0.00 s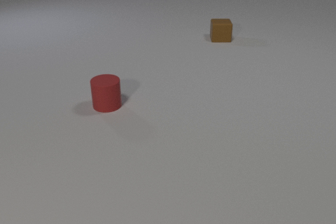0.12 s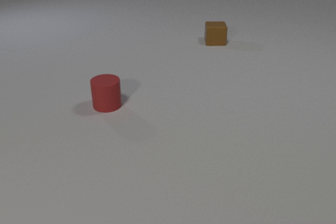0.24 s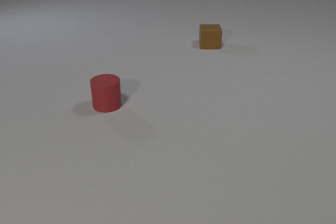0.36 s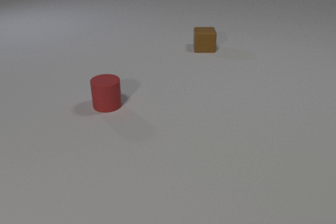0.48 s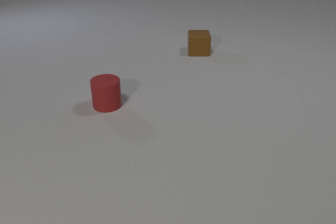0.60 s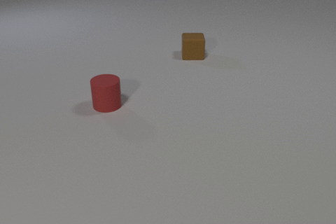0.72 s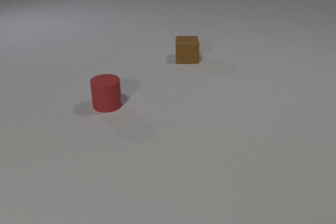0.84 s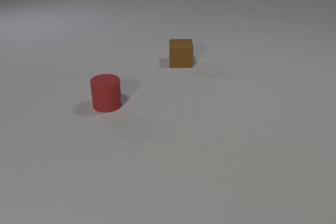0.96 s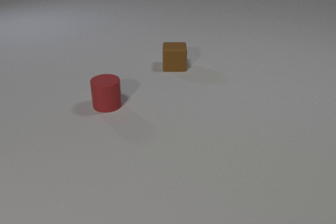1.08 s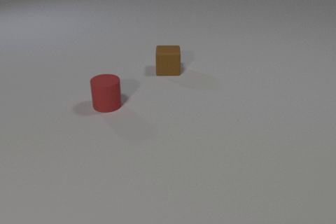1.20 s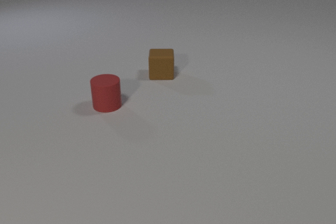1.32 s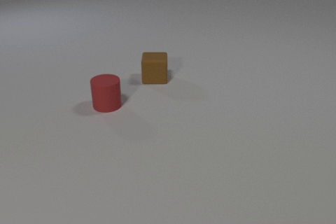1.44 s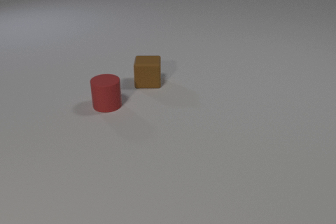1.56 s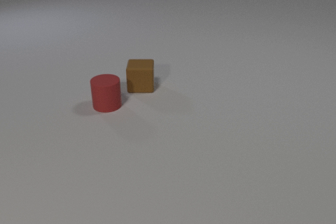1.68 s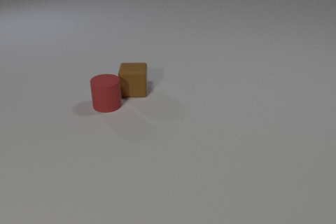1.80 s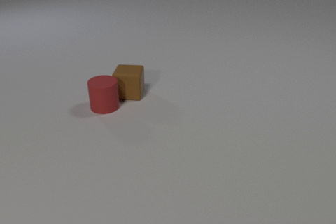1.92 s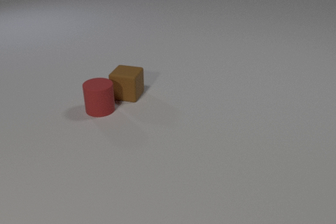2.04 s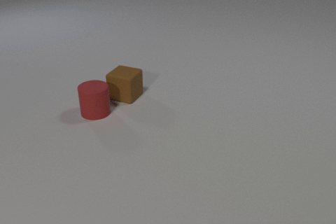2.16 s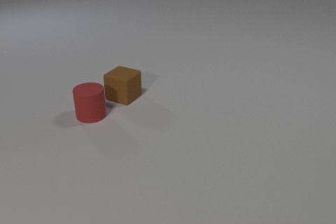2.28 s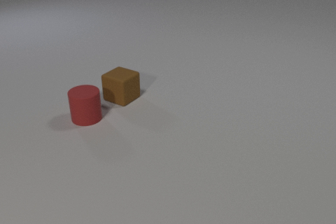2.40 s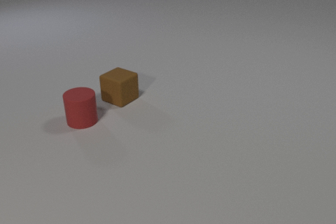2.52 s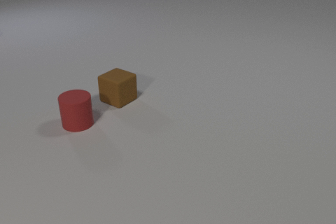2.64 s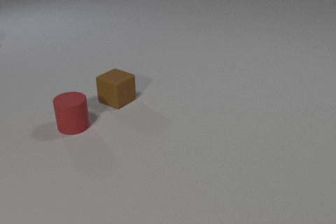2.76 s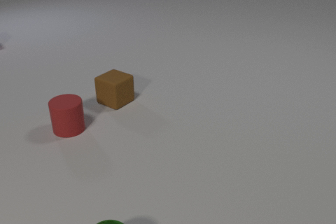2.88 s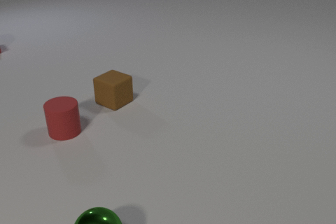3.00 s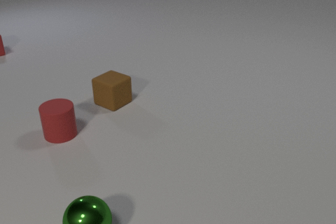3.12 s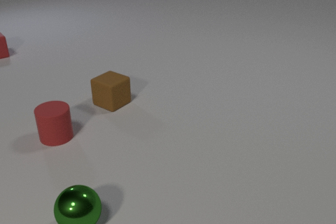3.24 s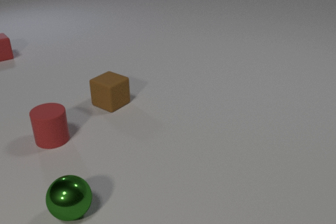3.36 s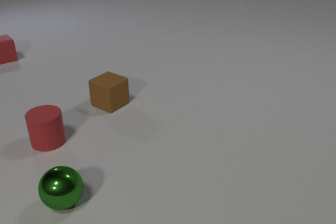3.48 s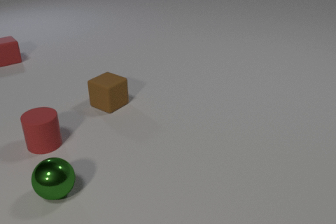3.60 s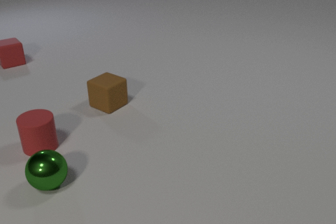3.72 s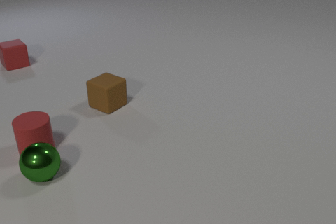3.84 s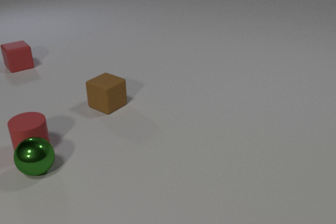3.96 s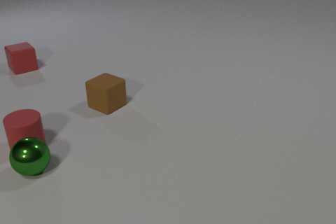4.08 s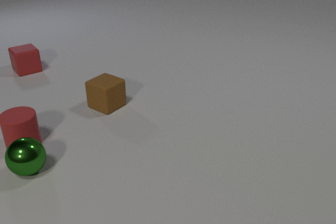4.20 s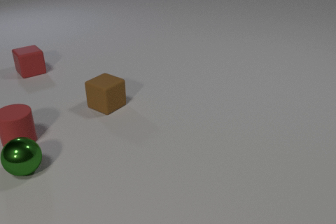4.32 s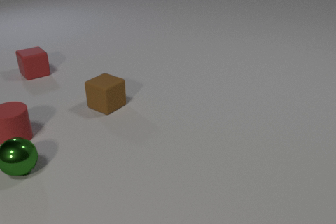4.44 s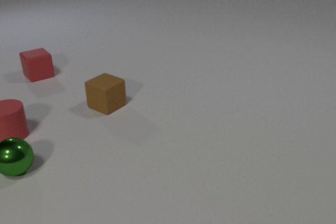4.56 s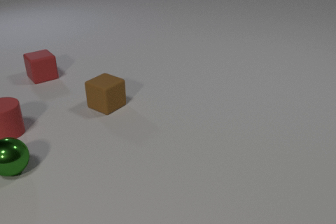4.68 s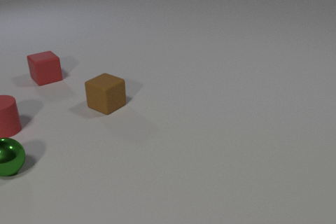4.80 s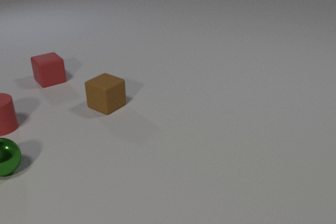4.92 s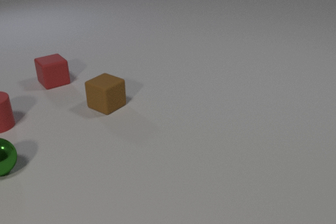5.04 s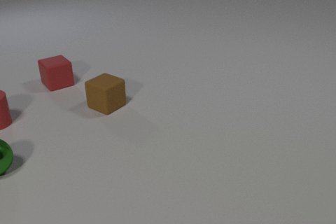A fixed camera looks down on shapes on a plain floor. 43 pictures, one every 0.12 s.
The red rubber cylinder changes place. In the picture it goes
to the left.
The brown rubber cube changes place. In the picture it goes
toward the camera.
0.00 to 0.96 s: The brown rubber cube slides toward the camera and to the left.
0.96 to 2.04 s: The brown rubber cube slides toward the camera and to the left, spins so that its near face slides to the left, clockwise seen from above. The red rubber cylinder slides toward the camera and to the left. The brown rubber cube and the red rubber cylinder collide.
2.04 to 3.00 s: The brown rubber cube slides to the left and toward the camera. The red rubber cylinder slides to the left and toward the camera. The red rubber cube comes in at the left edge, slides toward the camera. The green metal sphere comes in at the bottom edge, rolls away from the camera and to the left.
3.00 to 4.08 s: The brown rubber cube slides to the left and toward the camera. The red rubber cylinder slides to the left. The red rubber cube slides toward the camera and to the right. The green metal sphere rolls away from the camera and to the left. The red rubber cylinder and the green metal sphere collide.
4.08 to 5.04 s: The red rubber cylinder slides away from the camera and to the left. The red rubber cube slides toward the camera and to the right. The green metal sphere rolls to the left.
What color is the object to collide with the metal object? red.
How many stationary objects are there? 0.
What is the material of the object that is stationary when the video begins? rubber.
